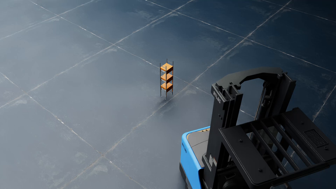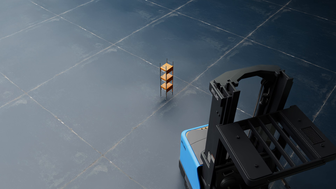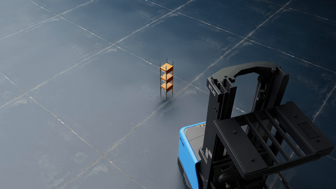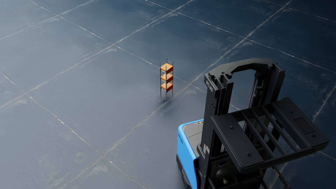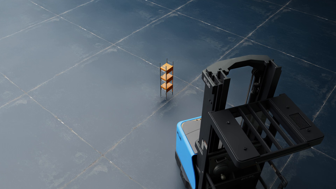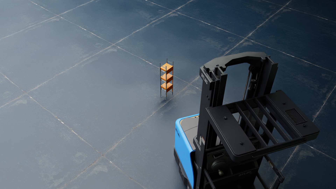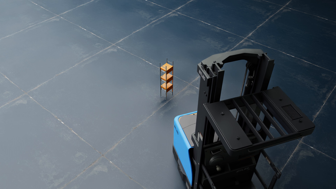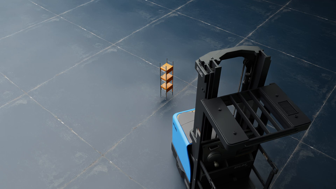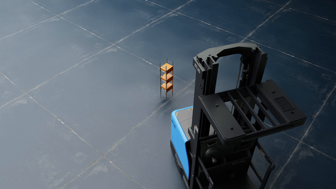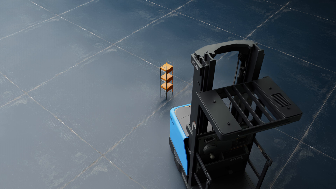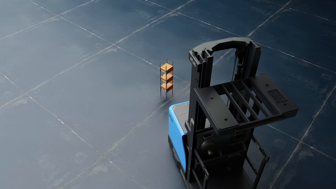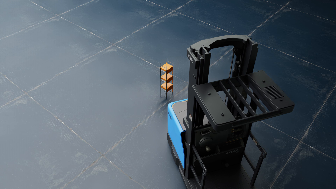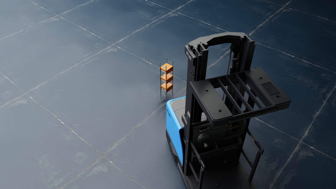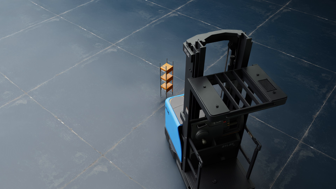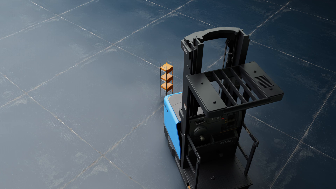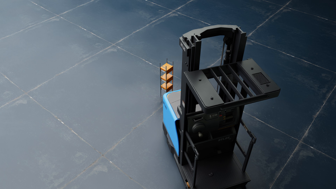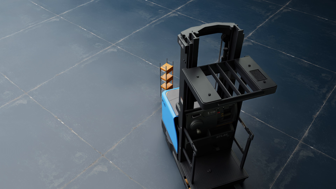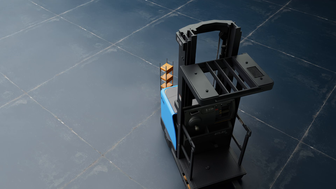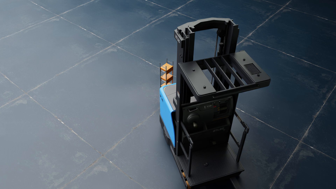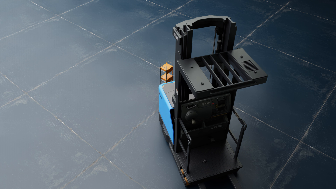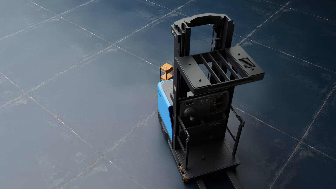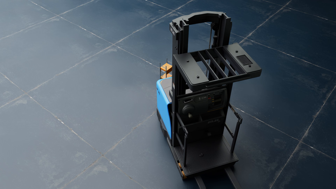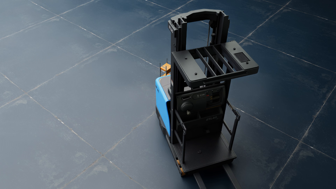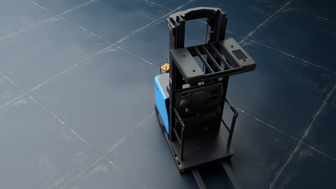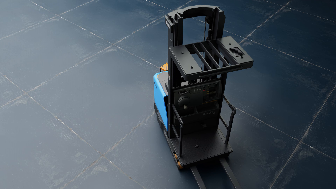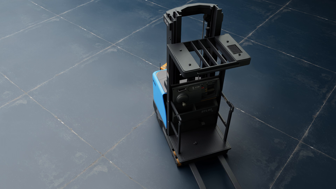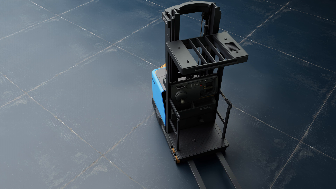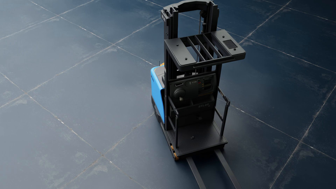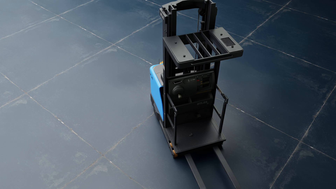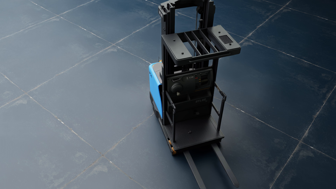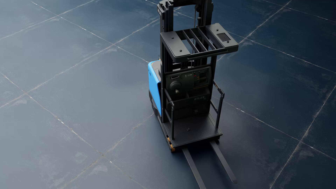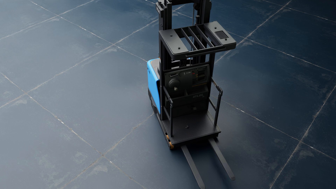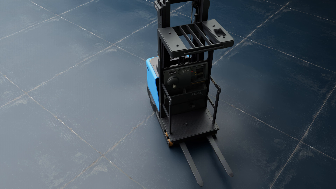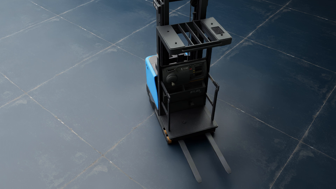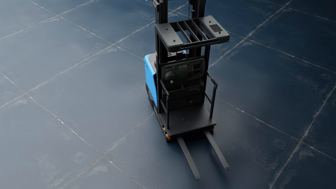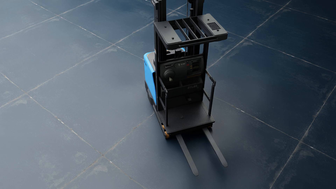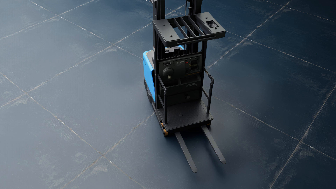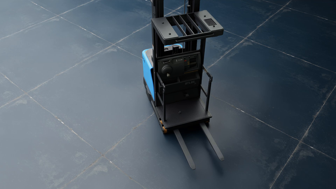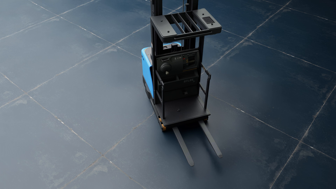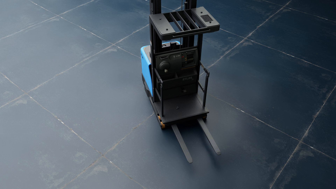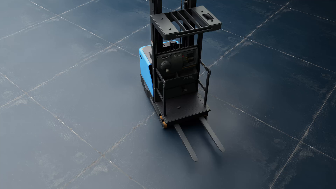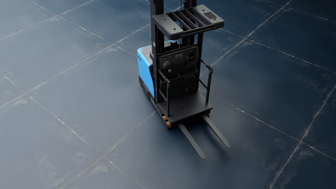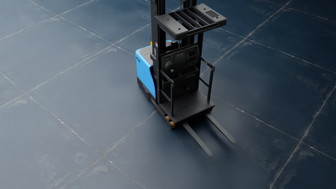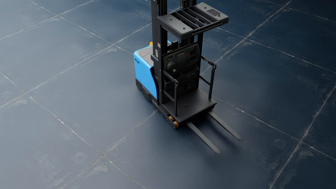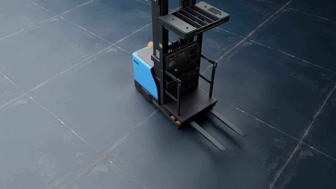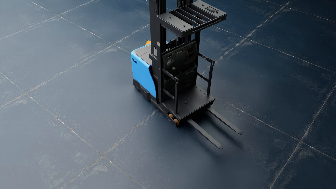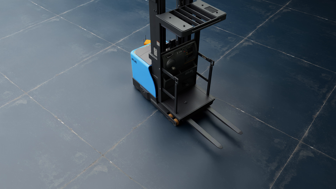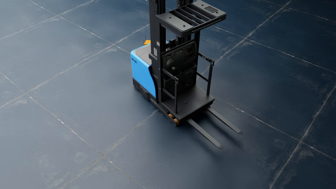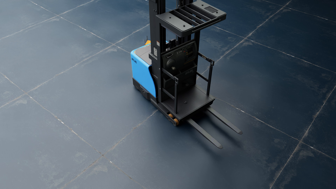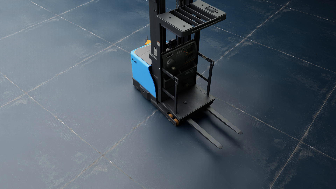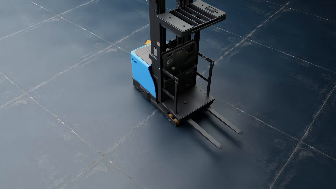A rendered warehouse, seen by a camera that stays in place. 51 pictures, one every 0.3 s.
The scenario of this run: A forklift runs into an object in its way.
